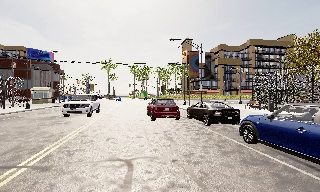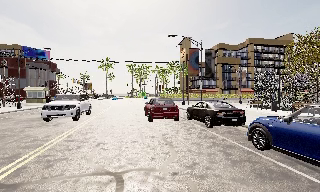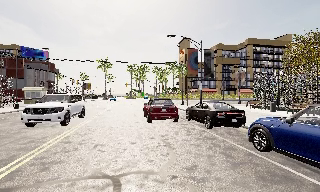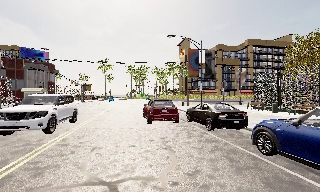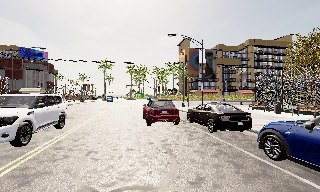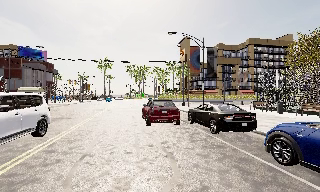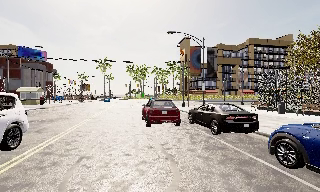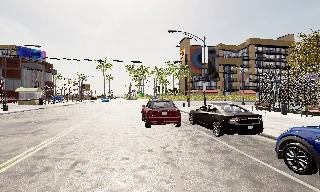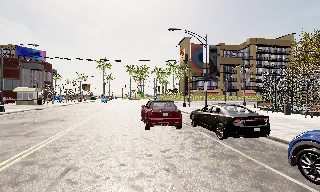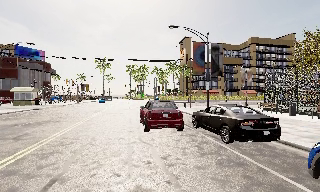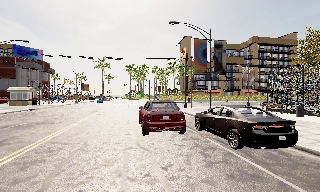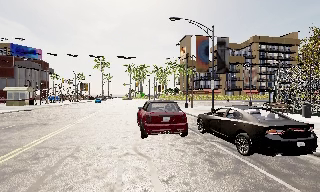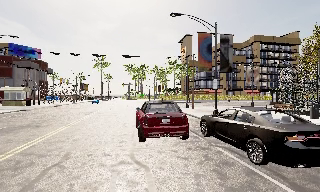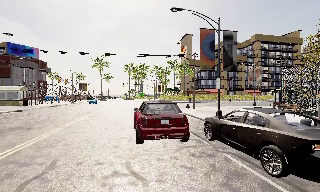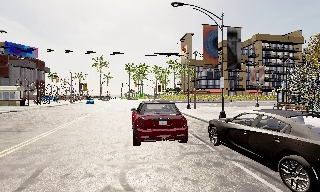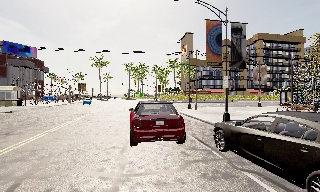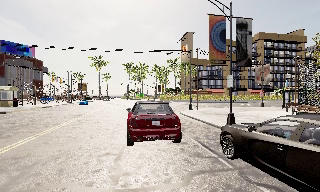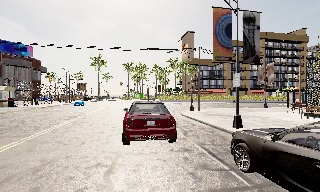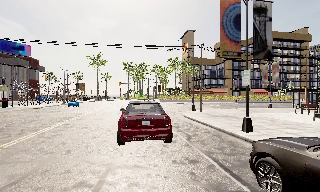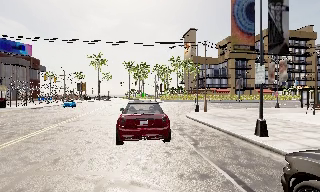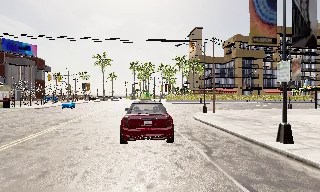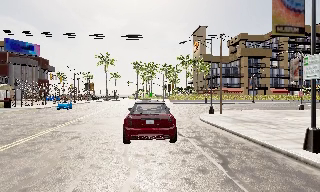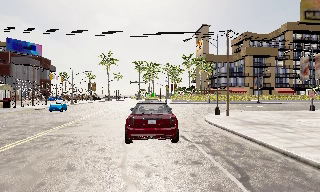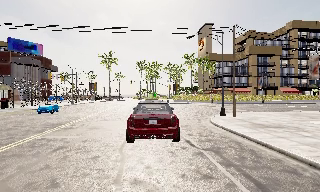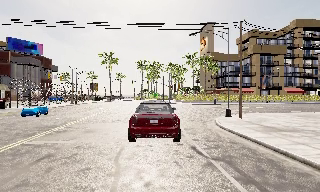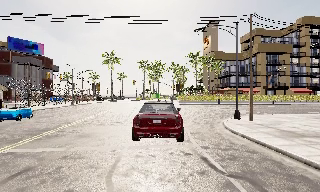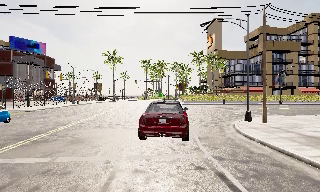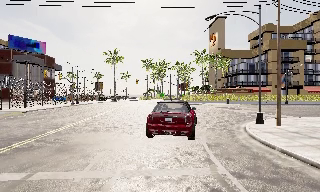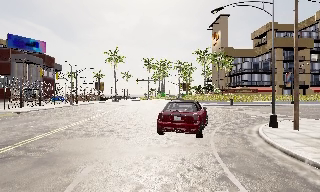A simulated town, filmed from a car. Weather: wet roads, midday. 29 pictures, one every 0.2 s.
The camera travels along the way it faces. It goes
forward.
0.0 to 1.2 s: The camera travels forward, about 2 m, so what stands in front looms larger. It loses speed.
1.2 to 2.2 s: The camera travels forward, about 2.5 m, so what stands in front looms larger. It gains speed.
2.2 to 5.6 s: The camera travels forward, about 14 m, so what stands in front looms larger.
The film runs forward here.
